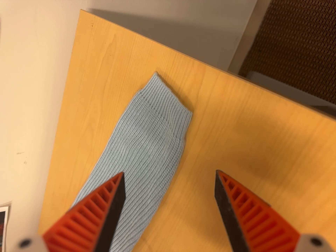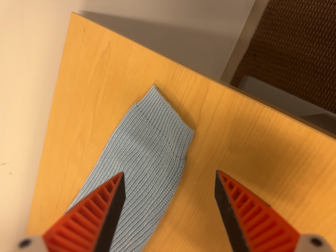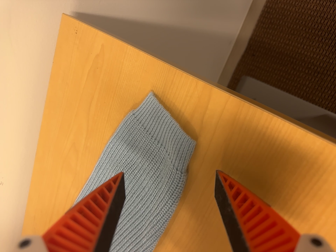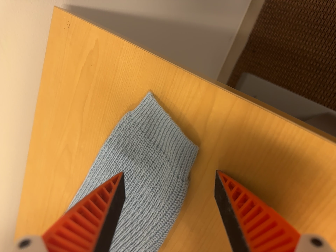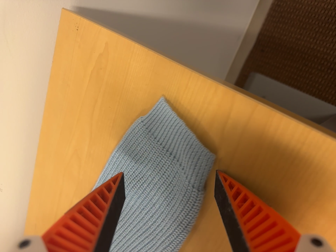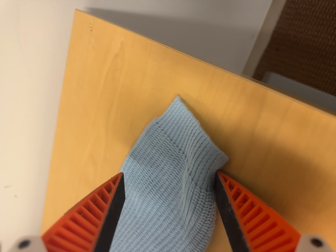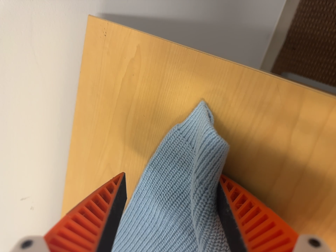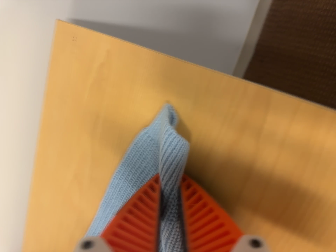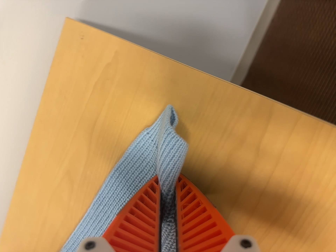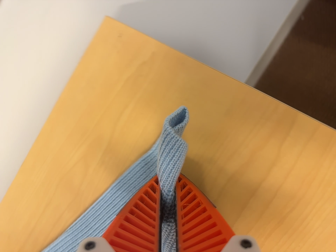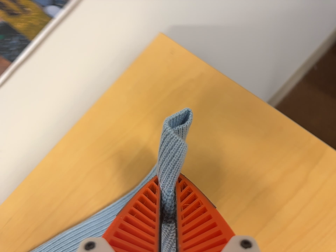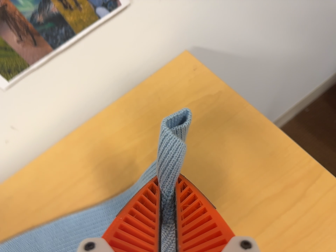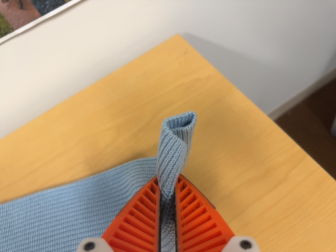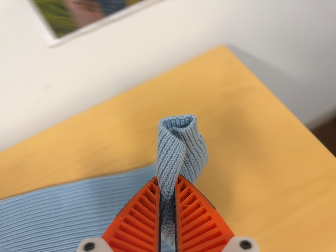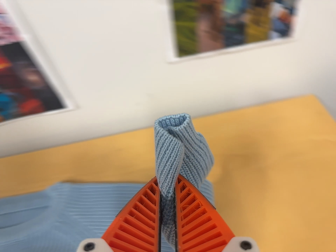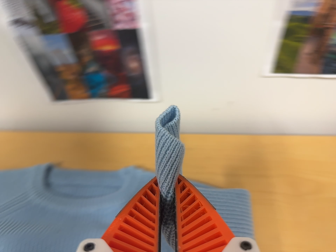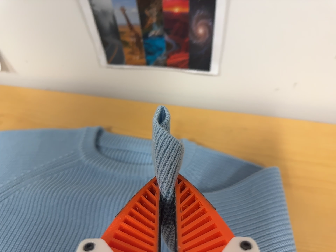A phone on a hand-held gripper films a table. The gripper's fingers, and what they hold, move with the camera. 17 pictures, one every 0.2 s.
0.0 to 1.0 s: The camera travels forward and toward the top of its view, about 10 cm, so what stands in front looms larger.
1.0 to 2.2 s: The camera pans to its right by about 15 degrees. It travels to its left, backward and toward the bottom of its view, about 20 cm. Its aim tips toward the top of its view by about 20 degrees. It rolls about its line of sight by about 35 degrees, and the scene rotates clockwise.
2.2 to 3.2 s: The camera swings to its left by about 15 degrees, and the scene slides to the right. It travels to its left, about 32 cm, so close, fixed things drift to the right. It rolls about its line of sight by about 45 degrees, and the scene rotates clockwise.
The film runs forward here.
